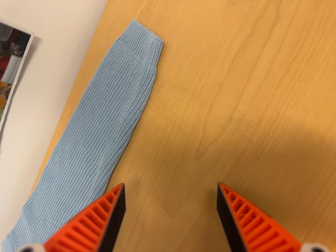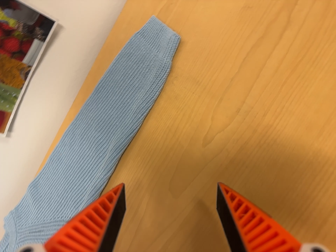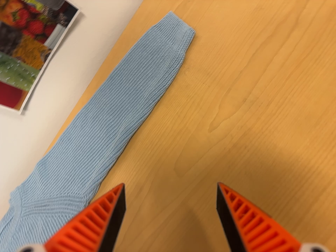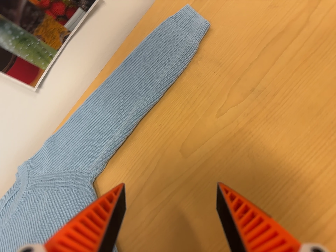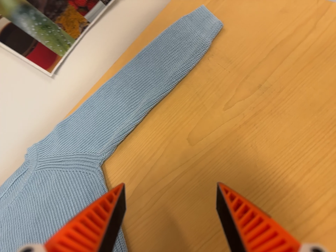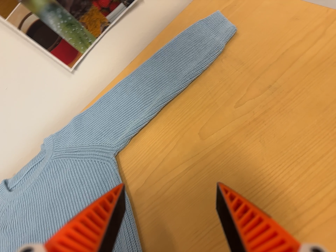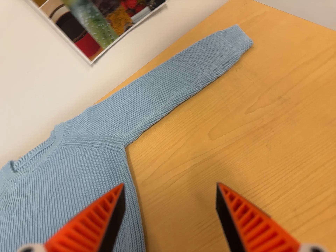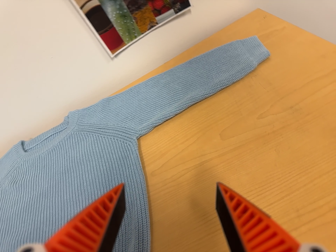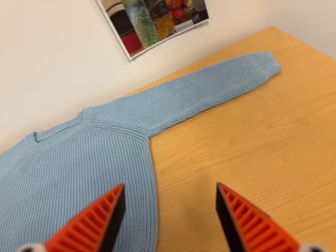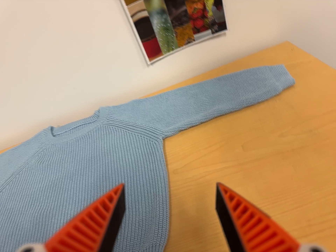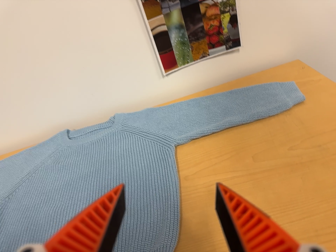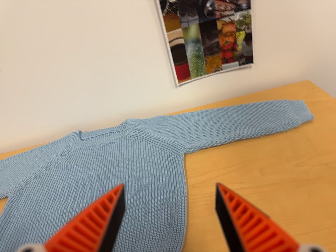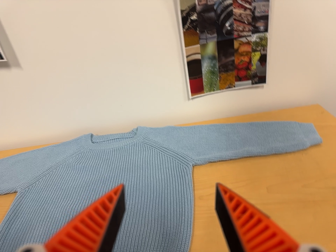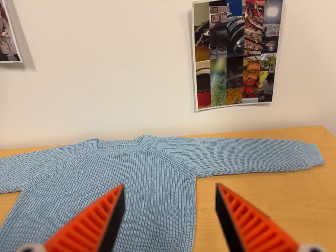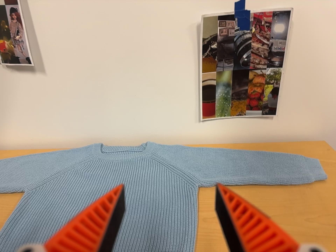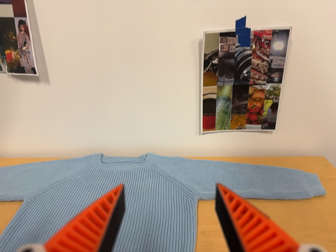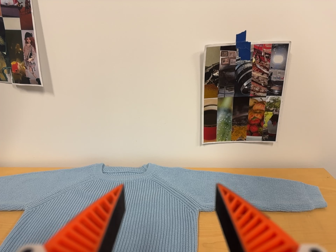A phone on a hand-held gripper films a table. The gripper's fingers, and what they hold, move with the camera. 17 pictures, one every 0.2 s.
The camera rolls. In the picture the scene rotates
clockwise.
0.0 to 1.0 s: The camera travels backward, toward the bottom of its view and to its left, about 16 cm, so what stands in front gets smaller. It rolls about its line of sight by about 20 degrees, and the scene rotates clockwise.
1.0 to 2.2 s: The camera travels to its left, backward and toward the bottom of its view, about 18 cm, so close, fixed things drift to the right. Its aim tips toward the top of its view by about 15 degrees. It rolls about its line of sight by about 30 degrees, and the scene rotates clockwise.
2.2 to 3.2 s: The camera travels to its left and backward, about 7 cm, so close, fixed things drift to the right. Its aim tips toward the top of its view by about 10 degrees, and the scene shifts downward. It rolls about its line of sight by about 15 degrees, and the scene rotates clockwise.
The film runs backward here.
